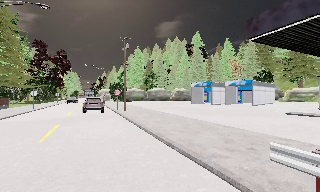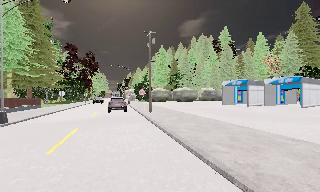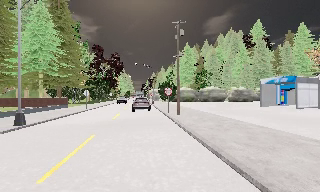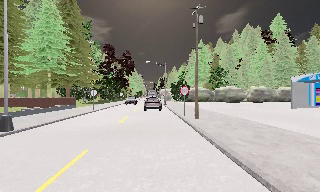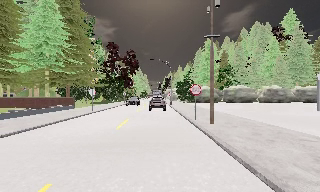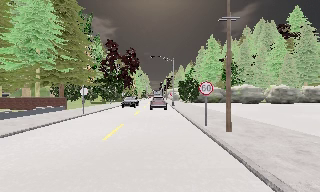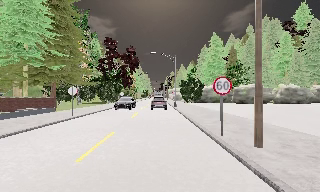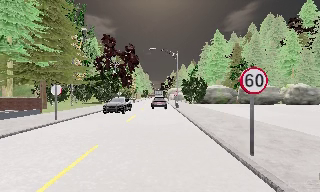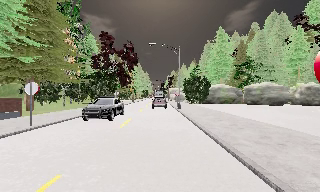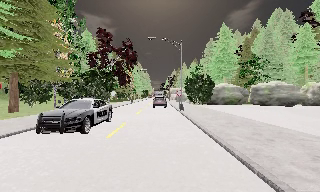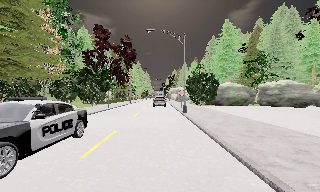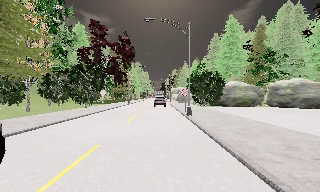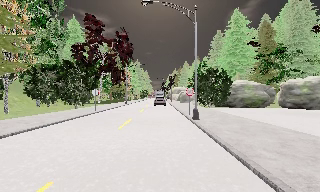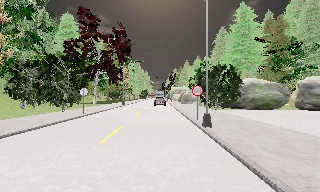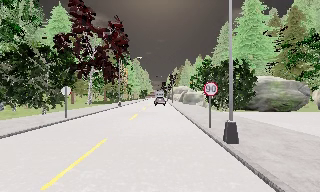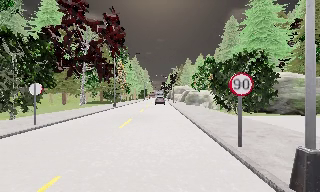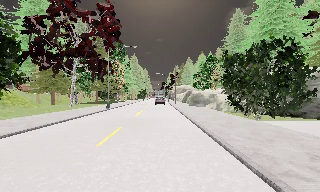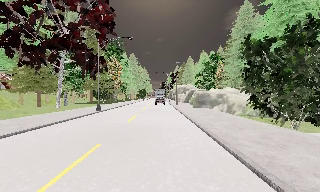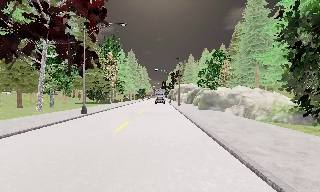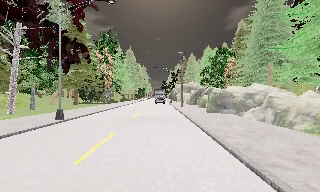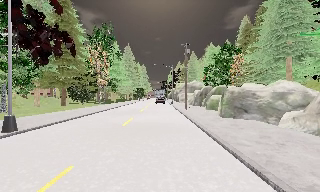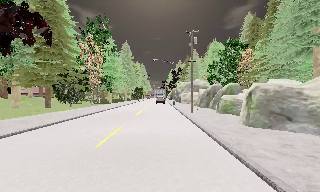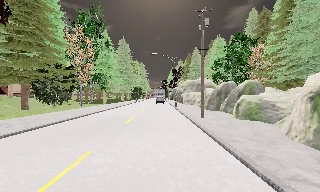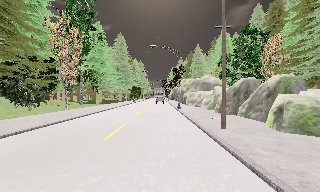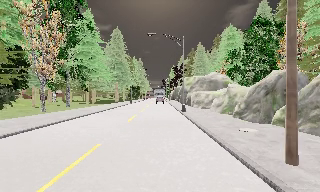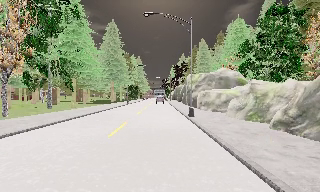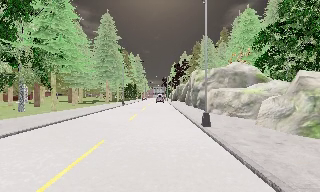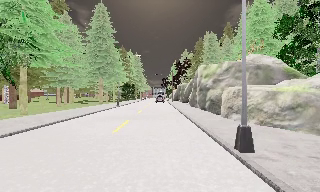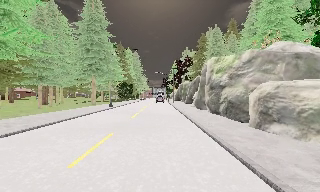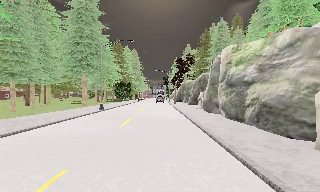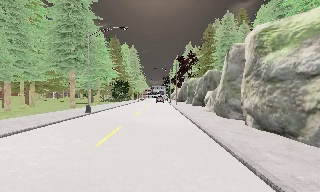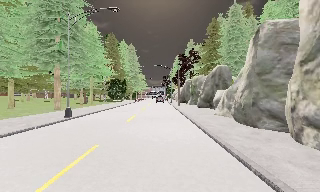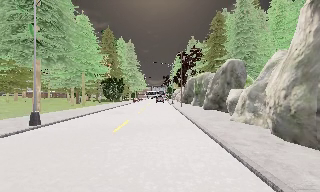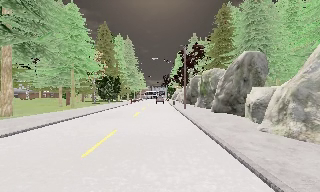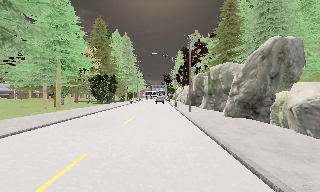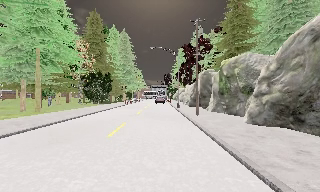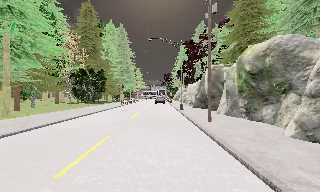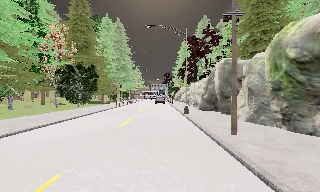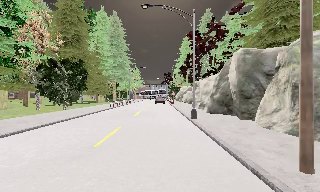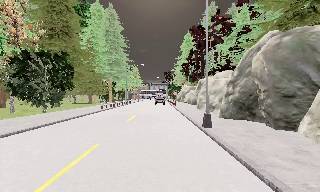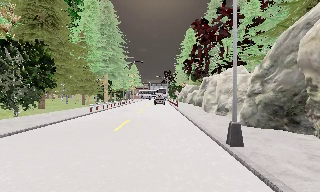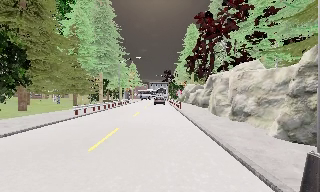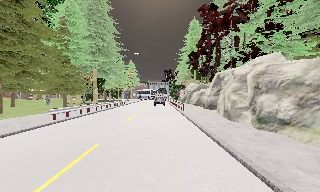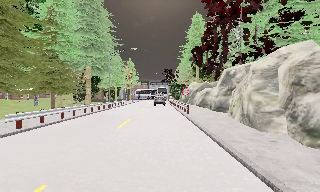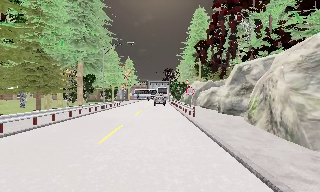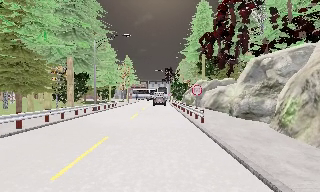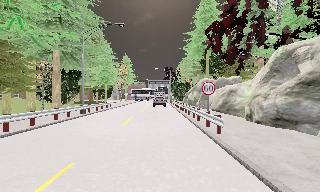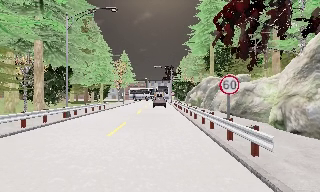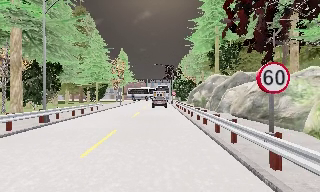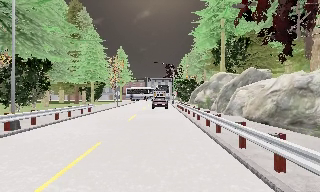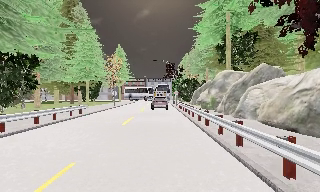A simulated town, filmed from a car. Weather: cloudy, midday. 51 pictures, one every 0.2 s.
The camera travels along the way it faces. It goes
forward.
0.0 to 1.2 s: The scene slides to the right, as the camera pans about 25 degrees to its left. It travels forward, about 12 m, so what stands in front looms larger.
1.2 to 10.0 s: The camera travels forward, about 125 m, so what stands in front looms larger.
The film runs forward here.
